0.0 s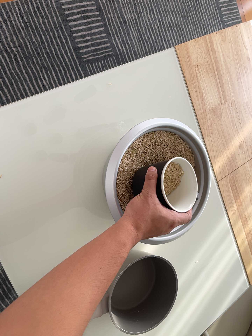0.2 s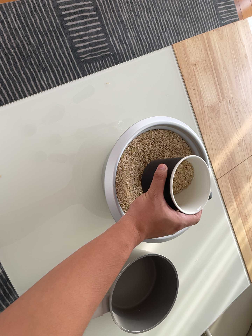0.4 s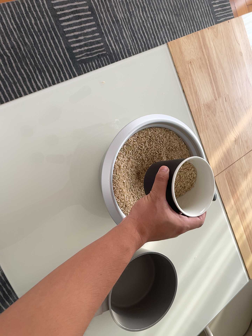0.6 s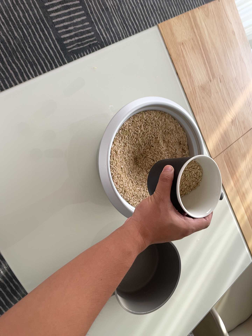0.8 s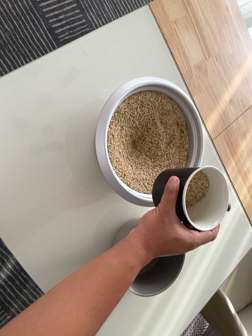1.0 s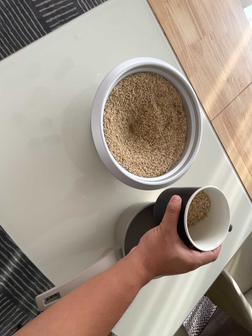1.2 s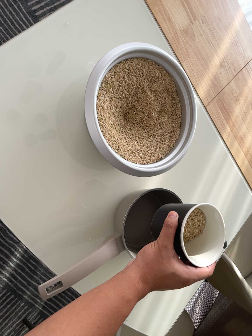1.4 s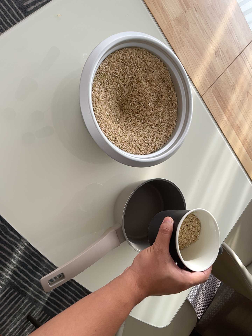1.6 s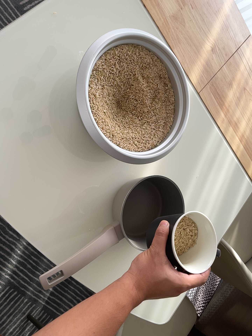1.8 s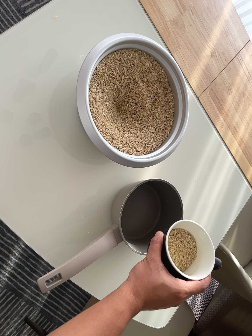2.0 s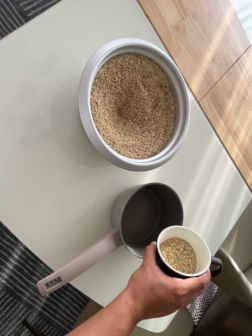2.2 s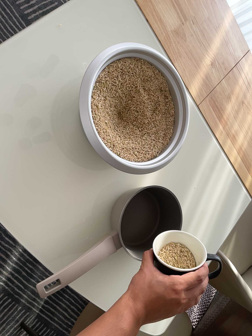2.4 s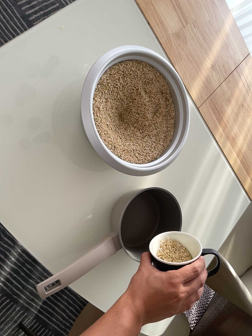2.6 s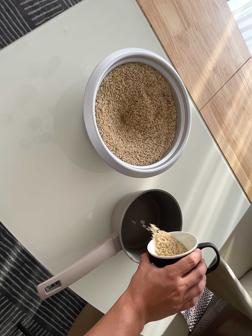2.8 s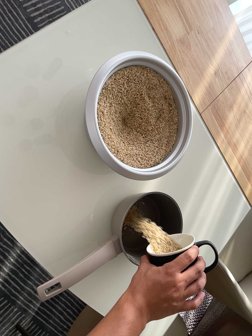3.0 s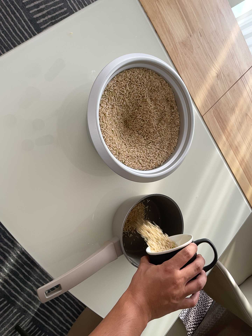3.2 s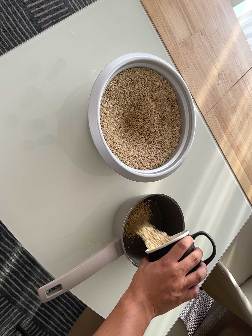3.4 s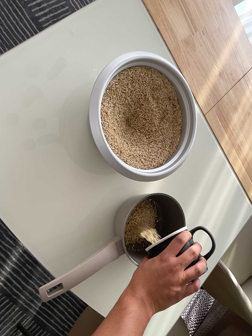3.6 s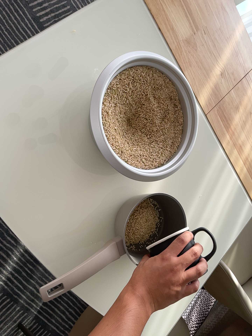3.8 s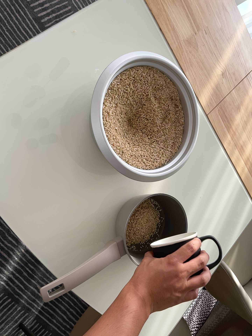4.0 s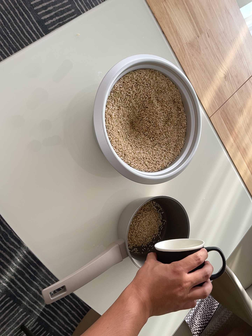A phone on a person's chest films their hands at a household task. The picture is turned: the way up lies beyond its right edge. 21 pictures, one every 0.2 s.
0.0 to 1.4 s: The camera travels toward the bottom of its view, about 8 cm, so close, fixed things drift upward. It rolls about its line of sight by about 15 degrees, and the scene rotates counterclockwise.
1.4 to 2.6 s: The camera shifts only a little, or ends up much as it began.
2.6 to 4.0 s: The camera keeps its place and its aim.
The film runs forward here.
